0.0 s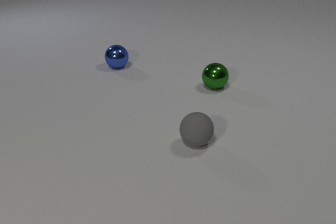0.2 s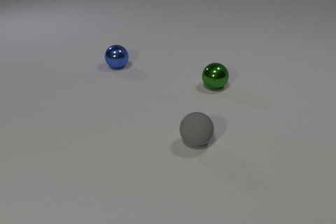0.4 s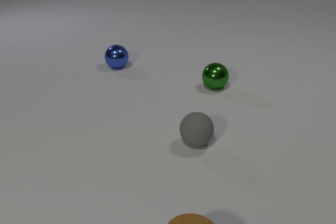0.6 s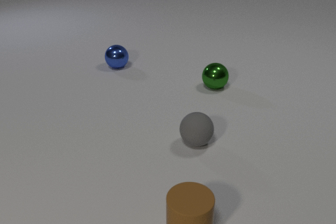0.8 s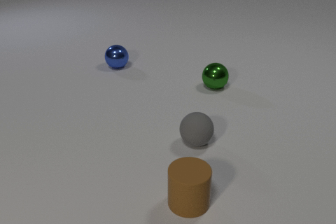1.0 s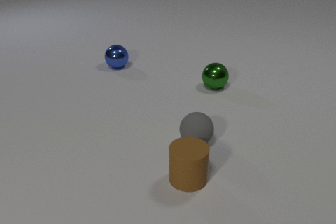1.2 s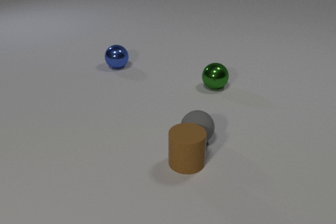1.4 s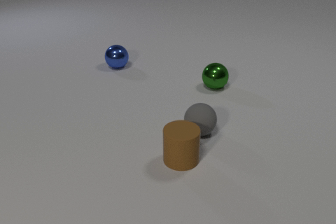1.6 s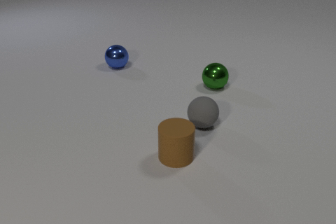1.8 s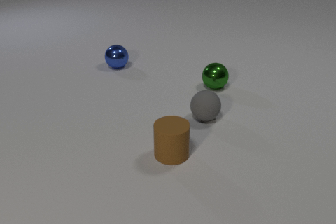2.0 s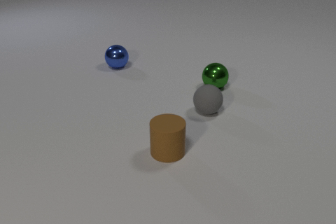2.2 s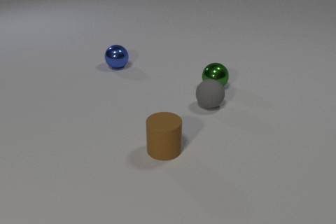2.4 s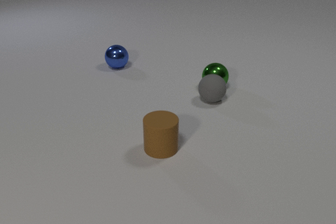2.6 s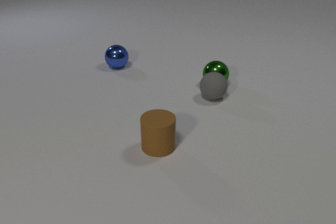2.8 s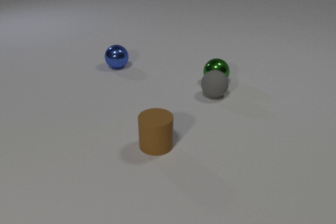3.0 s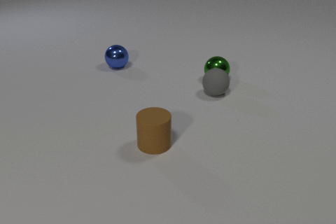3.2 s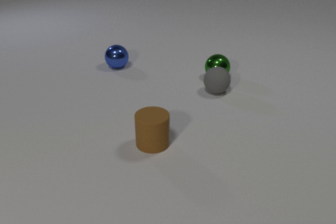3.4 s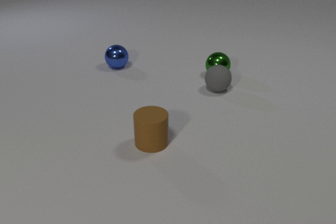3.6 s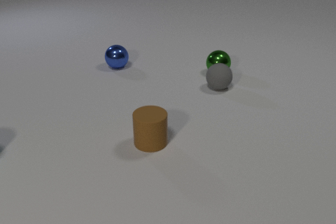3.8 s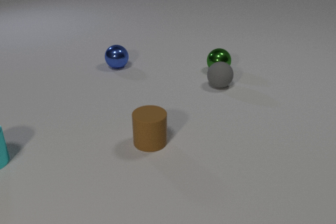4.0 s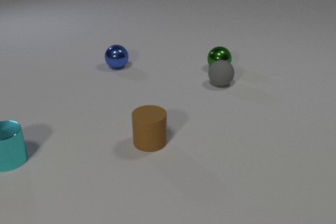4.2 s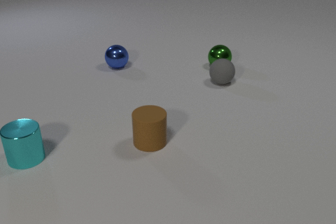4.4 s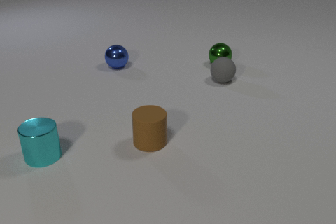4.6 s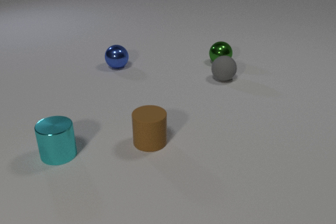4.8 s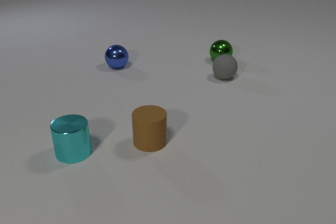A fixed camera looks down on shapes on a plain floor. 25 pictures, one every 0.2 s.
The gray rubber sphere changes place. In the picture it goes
away from the camera.
The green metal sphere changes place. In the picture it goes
away from the camera.
0.0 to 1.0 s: The brown rubber cylinder comes in at the bottom edge, slides away from the camera.
1.0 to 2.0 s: The brown rubber cylinder slides away from the camera and to the left. The gray rubber sphere rolls away from the camera. The brown rubber cylinder and the gray rubber sphere collide.
2.0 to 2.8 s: The brown rubber cylinder slides to the left and away from the camera. The gray rubber sphere rolls away from the camera. The green metal sphere rolls away from the camera. The gray rubber sphere and the green metal sphere collide.
2.8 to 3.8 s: The gray rubber sphere rolls away from the camera. The cyan metal cylinder comes in at the left edge. The green metal sphere rolls away from the camera.
3.8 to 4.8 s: The gray rubber sphere rolls away from the camera. The cyan metal cylinder slides to the right. The green metal sphere rolls away from the camera.
How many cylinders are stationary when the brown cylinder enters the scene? 0.
What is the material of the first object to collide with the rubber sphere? rubber.
What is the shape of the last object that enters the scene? cylinder.
